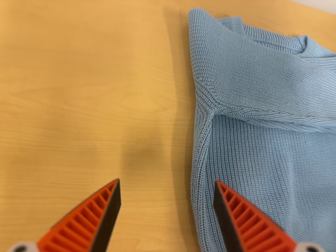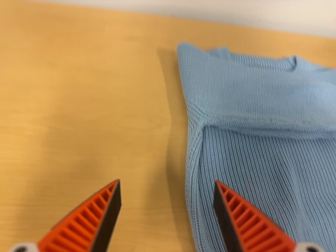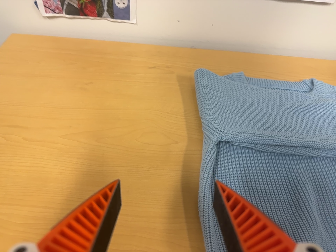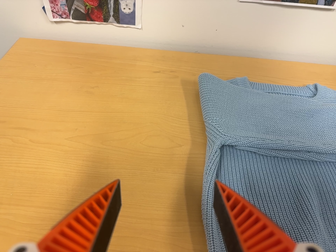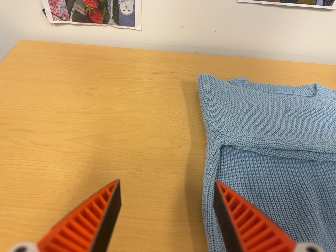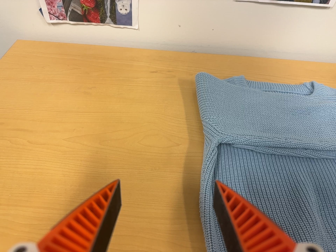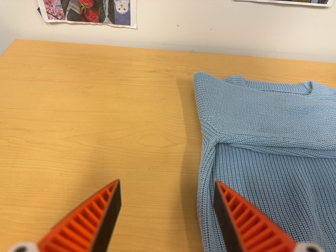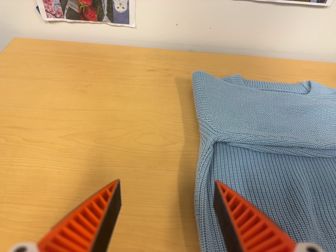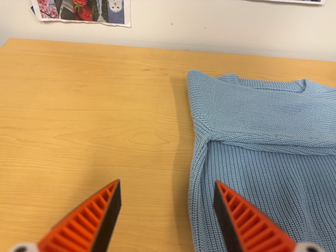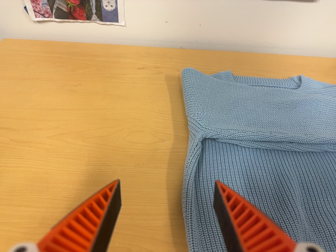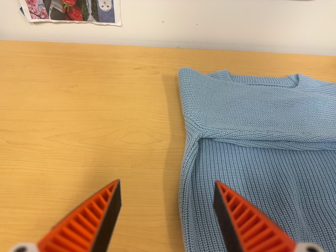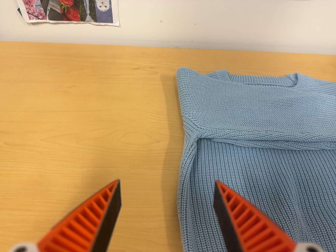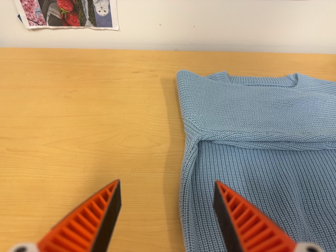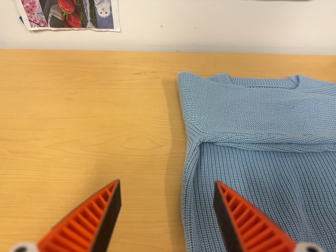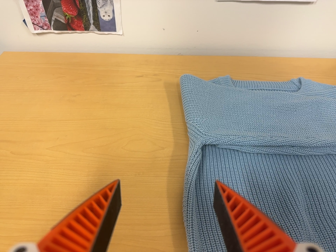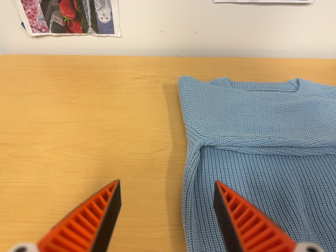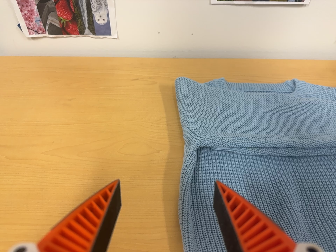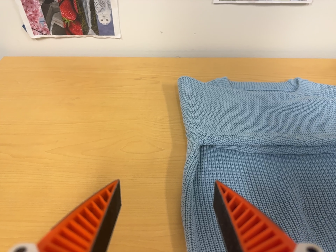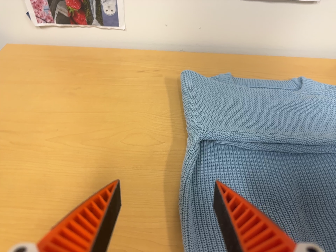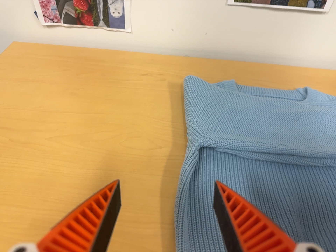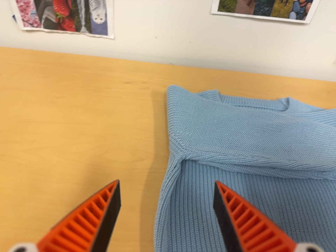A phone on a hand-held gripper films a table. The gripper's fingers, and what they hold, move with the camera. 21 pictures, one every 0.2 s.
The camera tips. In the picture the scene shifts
downward.
0.0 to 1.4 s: The camera pans to its left by about 15 degrees. It travels toward the bottom of its view, to its right and backward, about 14 cm. Its aim tips toward the top of its view by about 20 degrees.
1.4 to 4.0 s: The camera travels to its right, about 5 cm, so close, fixed things drift to the left.
The film runs backward here.
